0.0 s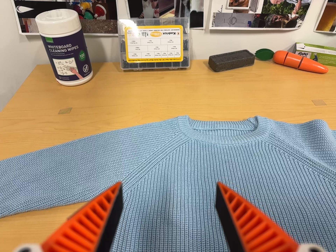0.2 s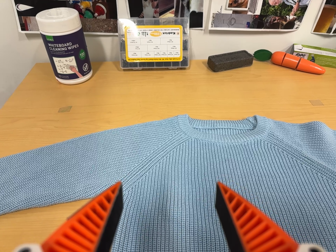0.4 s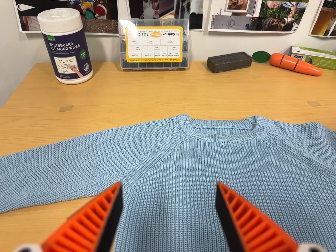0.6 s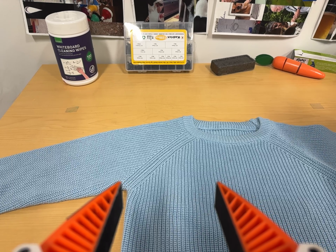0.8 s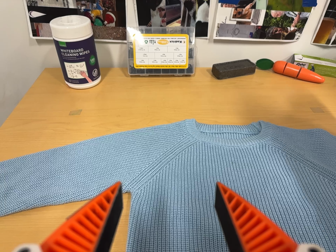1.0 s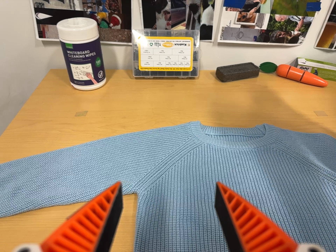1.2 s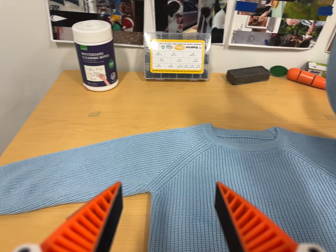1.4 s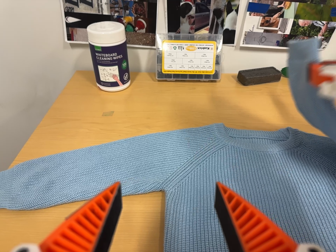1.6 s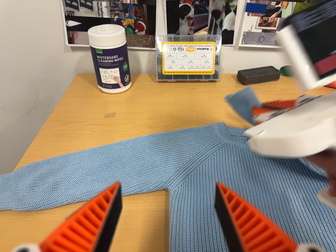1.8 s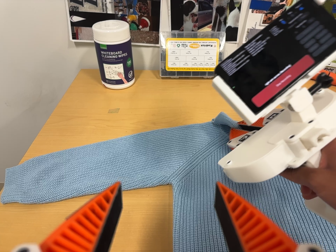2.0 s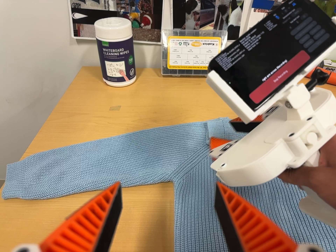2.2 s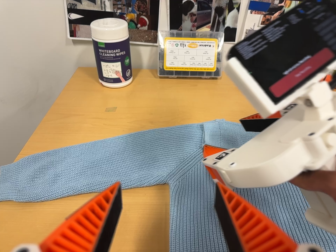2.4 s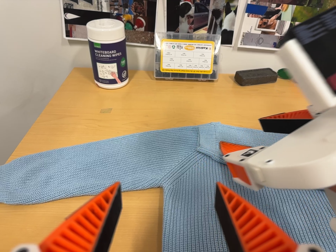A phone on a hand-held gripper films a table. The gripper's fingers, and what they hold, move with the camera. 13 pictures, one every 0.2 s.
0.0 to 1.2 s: The camera travels to its left, about 7 cm, so close, fixed things drift to the right.
1.2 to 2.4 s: The camera shifts only a little, or ends up much as it began.
The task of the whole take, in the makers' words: right arm across.
The film runs forward here.
